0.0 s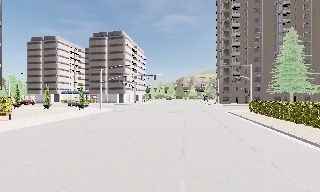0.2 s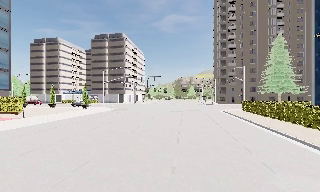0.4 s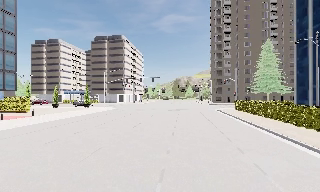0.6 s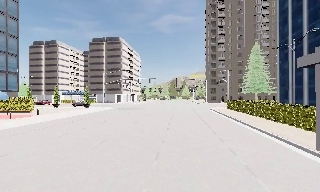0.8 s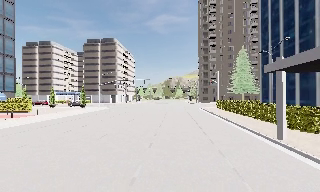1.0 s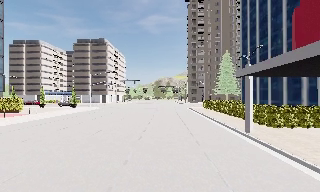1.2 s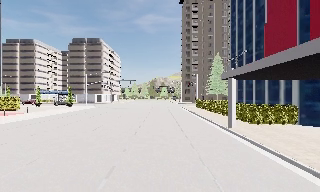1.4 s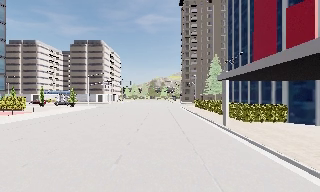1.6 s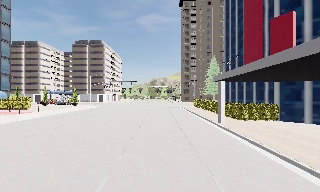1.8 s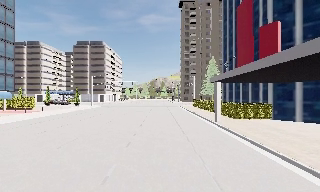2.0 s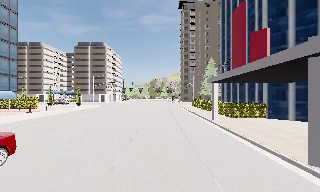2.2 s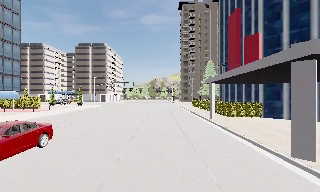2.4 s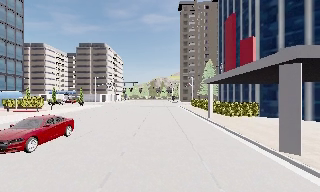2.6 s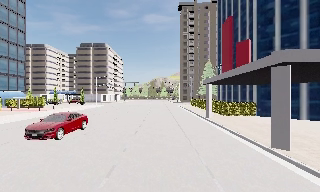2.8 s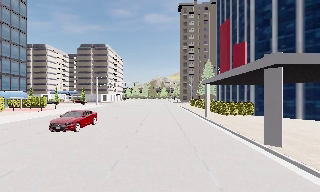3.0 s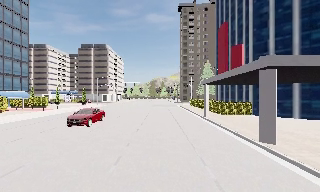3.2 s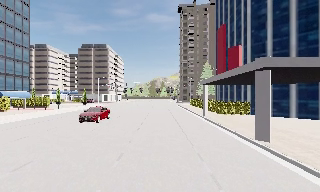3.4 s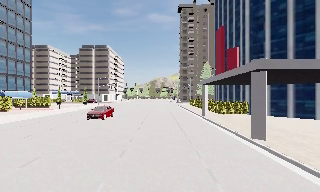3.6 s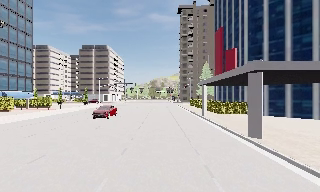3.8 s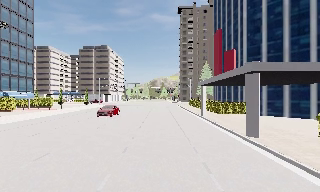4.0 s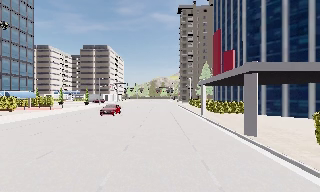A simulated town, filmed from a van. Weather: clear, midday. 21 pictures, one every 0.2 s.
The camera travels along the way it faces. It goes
backward.
0.0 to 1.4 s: The camera travels backward, about 11 m, so what stands in front gets smaller.
1.4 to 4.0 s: The camera travels backward, about 7 m, so what stands in front gets smaller. It loses speed.
The film runs backward here.
